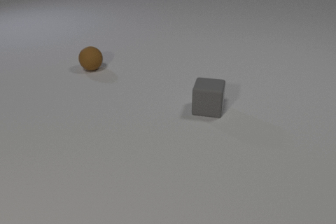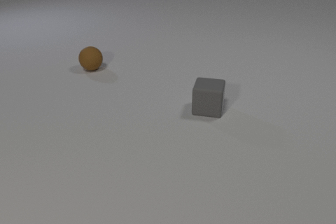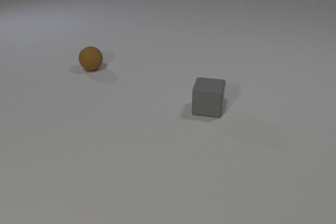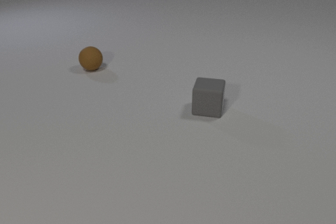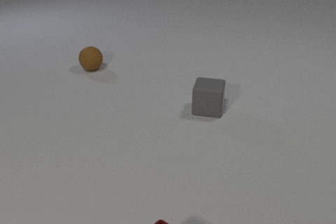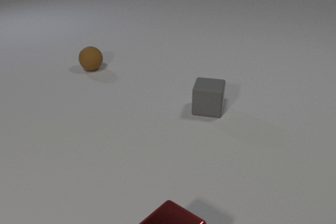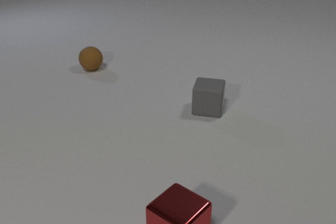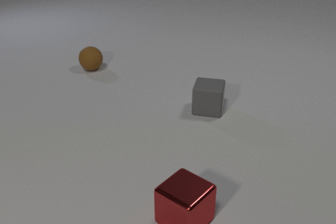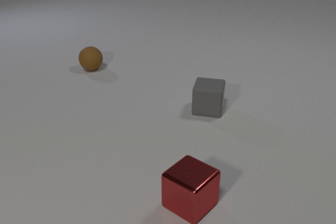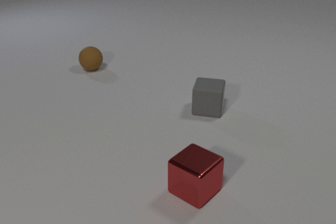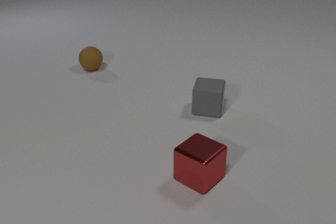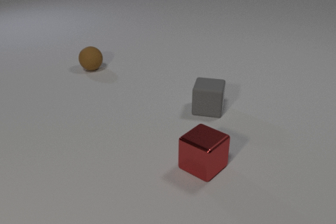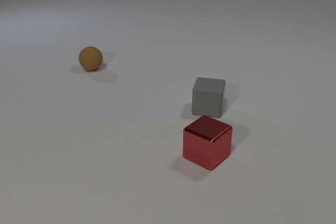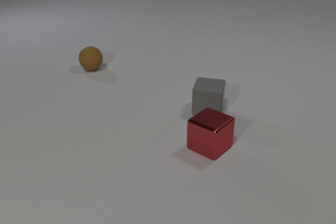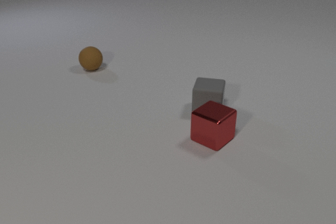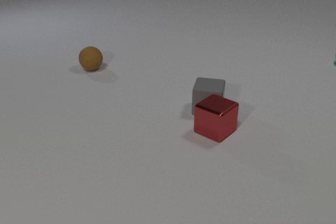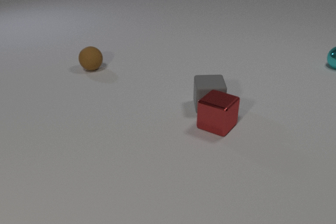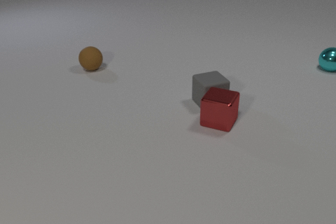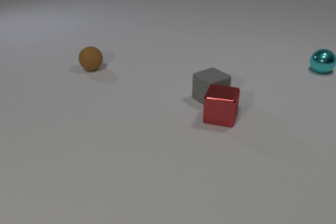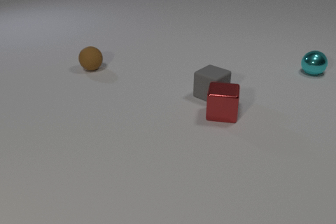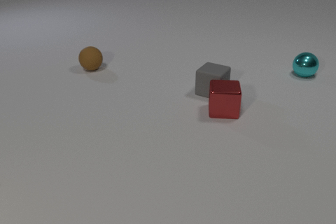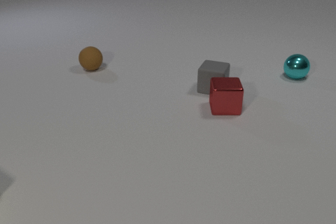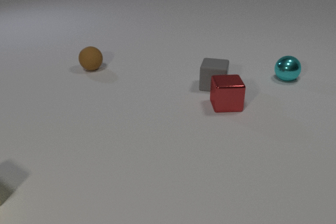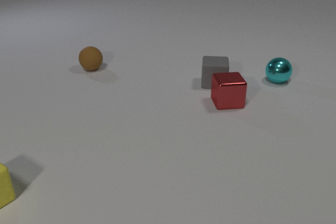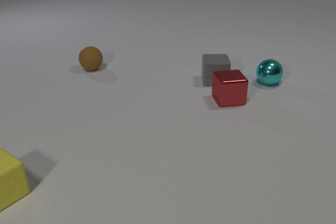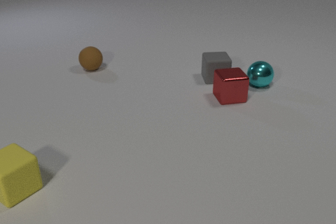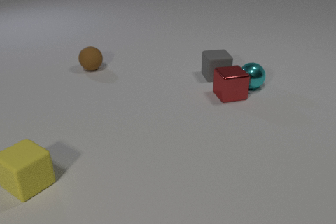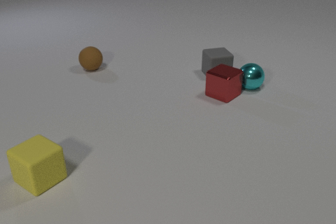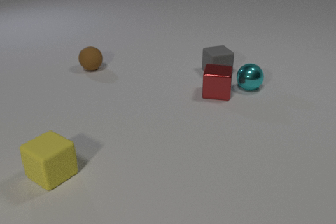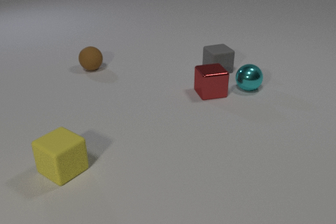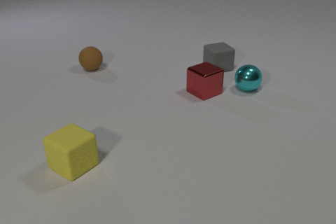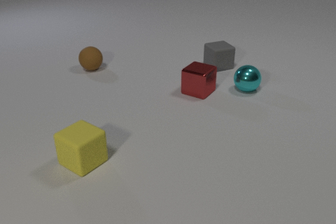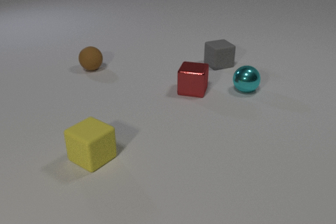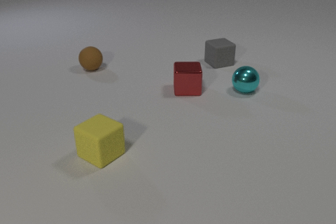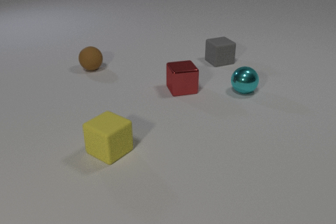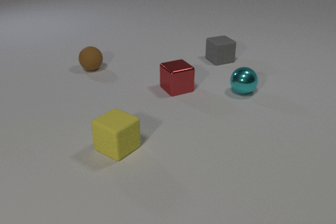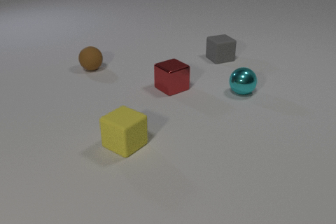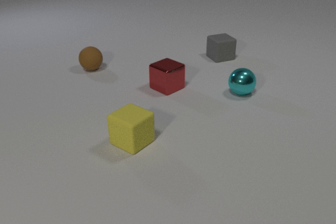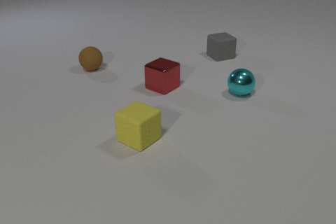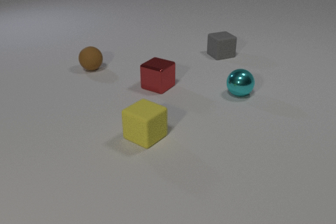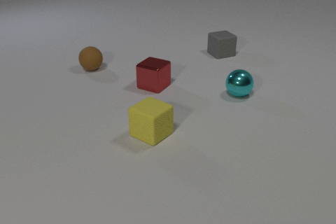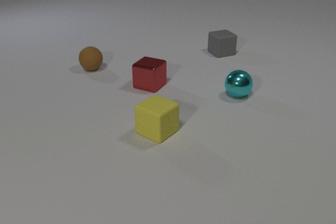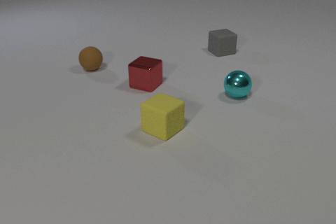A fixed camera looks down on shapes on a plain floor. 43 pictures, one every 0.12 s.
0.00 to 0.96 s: The red metal cube comes in at the bottom edge, slides away from the camera.
0.96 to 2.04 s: The red metal cube slides away from the camera. The gray rubber cube slides away from the camera, spins so that its near face slides to the right, counterclockwise seen from above. The cyan metal sphere comes in at the right edge, rolls toward the camera and to the left. The red metal cube and the gray rubber cube collide.
2.04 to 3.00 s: The red metal cube slides away from the camera, spins counterclockwise seen from above by about 30 degrees, its near face sliding to the right. The gray rubber cube slides away from the camera, spins counterclockwise seen from above by about 75 degrees, its near face sliding to the right. The cyan metal sphere rolls to the left and toward the camera. The yellow rubber cube comes in at the left edge, slides to the right.
3.00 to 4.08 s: The red metal cube slides to the left, spins so that its near face slides to the right, counterclockwise seen from above. The gray rubber cube slides away from the camera. The cyan metal sphere rolls toward the camera and to the left. The yellow rubber cube slides to the right and away from the camera. The red metal cube and the cyan metal sphere collide.
4.08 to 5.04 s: The red metal cube slides to the left, spins counterclockwise seen from above by about 45 degrees, its near face sliding to the right. The gray rubber cube slides away from the camera. The cyan metal sphere rolls toward the camera and to the left. The yellow rubber cube slides to the right and away from the camera.
What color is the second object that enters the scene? cyan.
What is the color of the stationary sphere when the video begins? brown.
What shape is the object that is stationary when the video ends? sphere.
